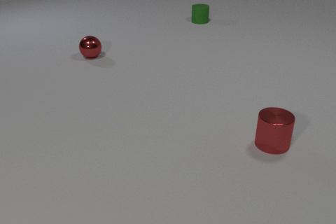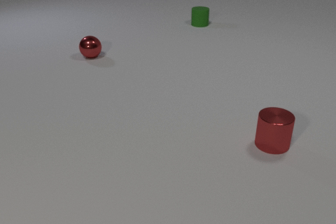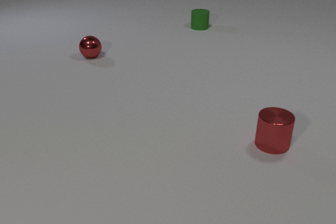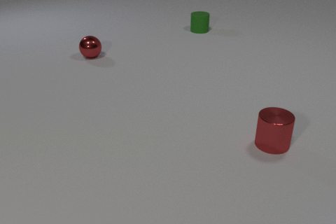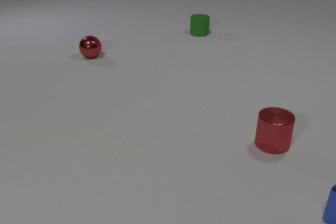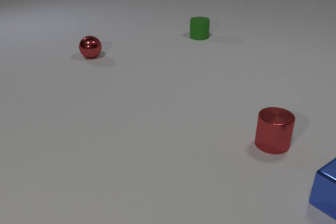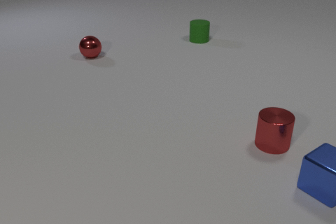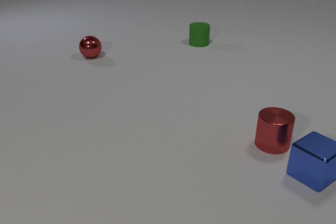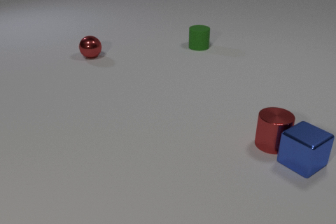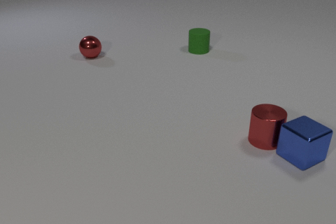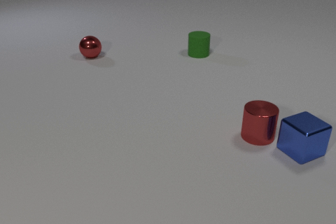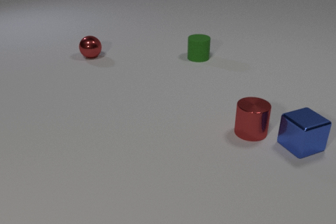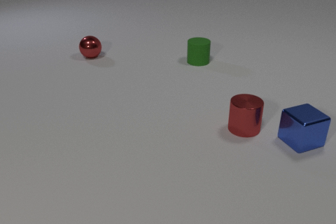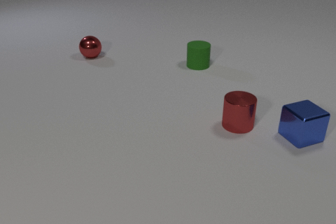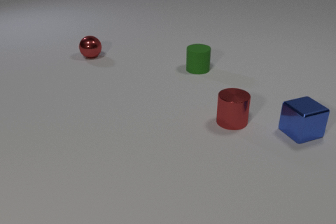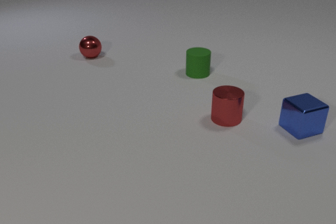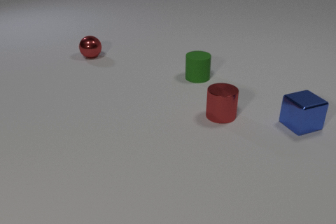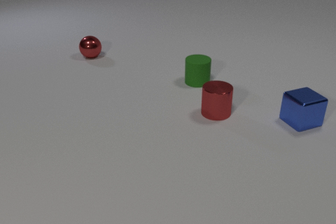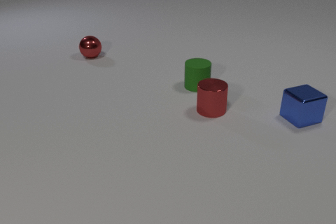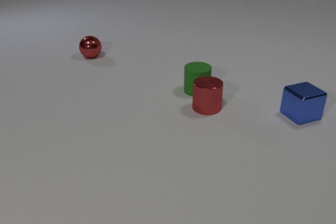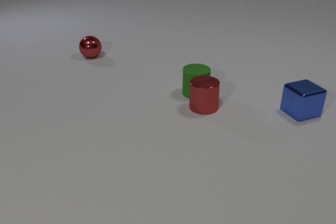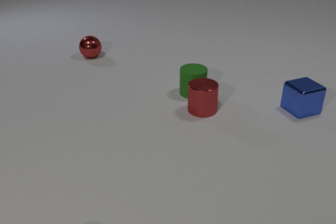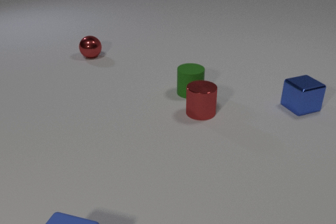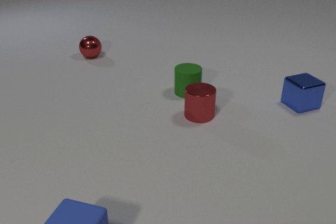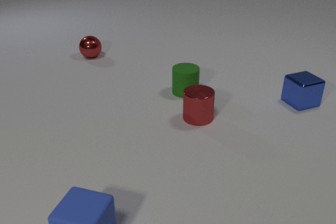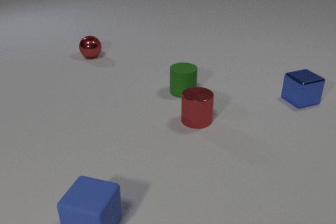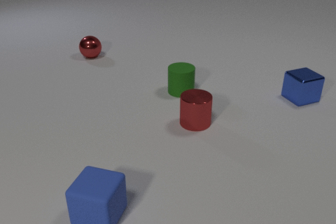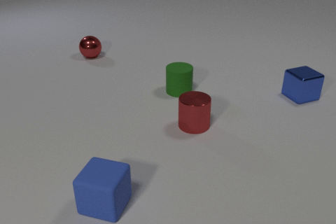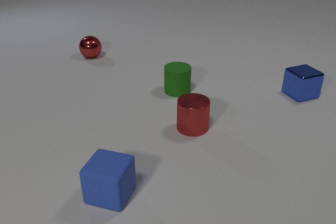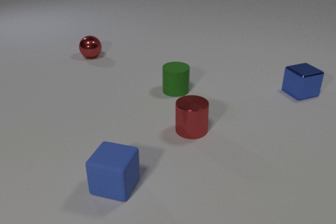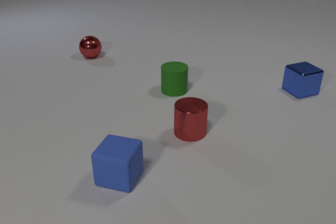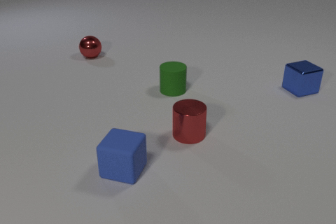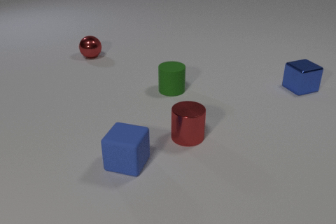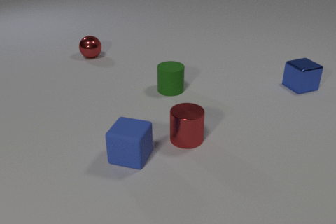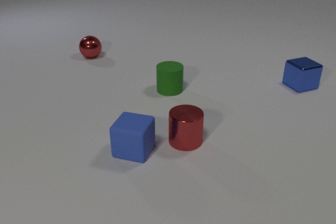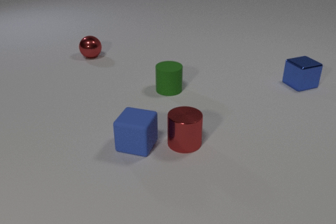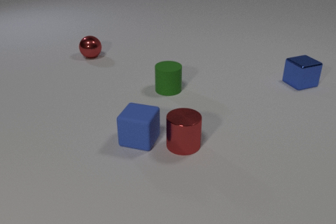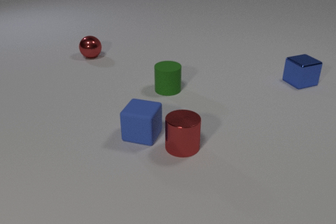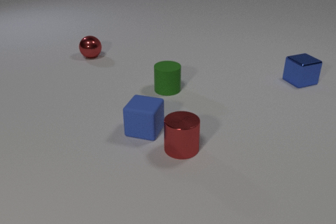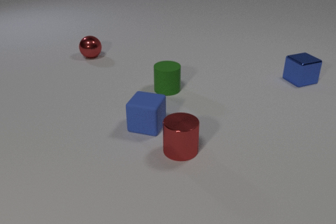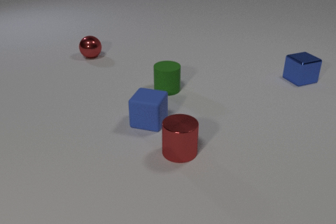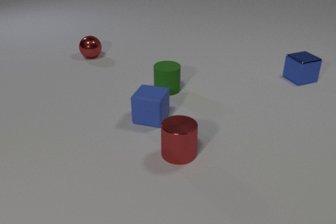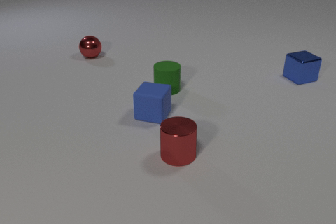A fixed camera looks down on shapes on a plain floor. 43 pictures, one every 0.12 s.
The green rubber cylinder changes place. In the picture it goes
toward the camera.
The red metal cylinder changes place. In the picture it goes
to the left.
0.00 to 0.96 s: The blue metal cube comes in at the right edge, slides away from the camera and to the left. The green rubber cylinder slides toward the camera. The blue metal cube and the red metal cylinder collide.
0.96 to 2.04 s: The blue metal cube slides away from the camera. The red metal cylinder slides to the left and away from the camera. The green rubber cylinder slides toward the camera.
2.04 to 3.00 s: The blue metal cube slides away from the camera. The red metal cylinder slides to the left and toward the camera. The green rubber cylinder slides toward the camera and to the left. The blue rubber cube comes in at the bottom edge, slides away from the camera and to the right. The red metal cylinder and the green rubber cylinder collide.
3.00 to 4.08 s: The blue metal cube slides away from the camera. The red metal cylinder slides toward the camera. The green rubber cylinder slides to the left. The blue rubber cube slides away from the camera.
4.08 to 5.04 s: The blue metal cube slides away from the camera. The red metal cylinder slides toward the camera. The blue rubber cube slides away from the camera.
Are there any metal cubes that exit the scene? no.
What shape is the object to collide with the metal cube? cylinder.
How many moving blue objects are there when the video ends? 2.
